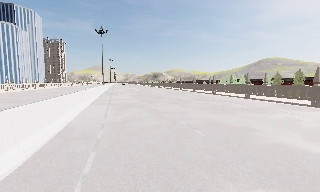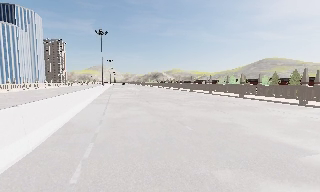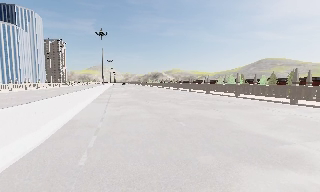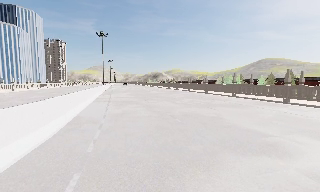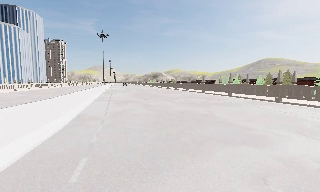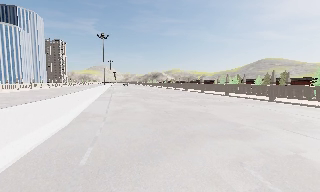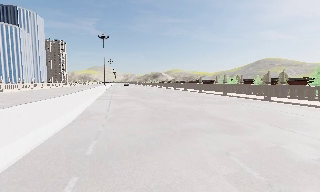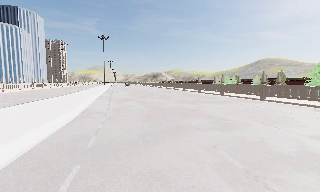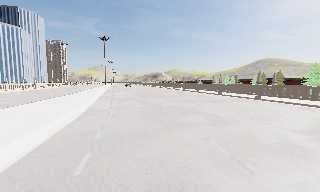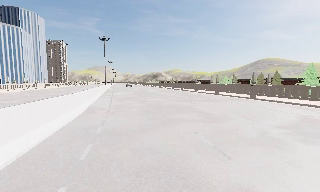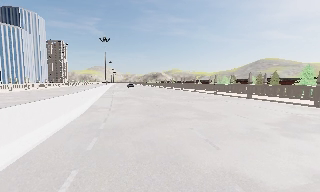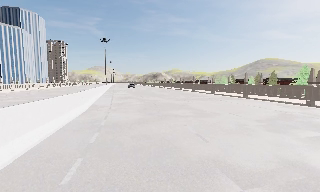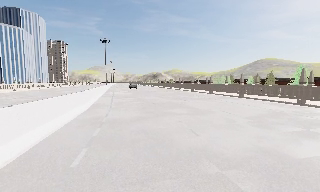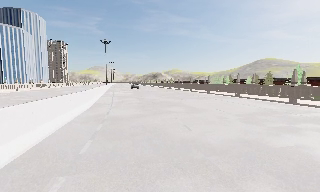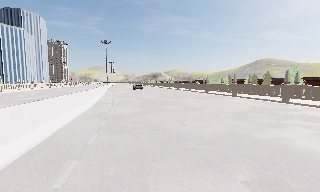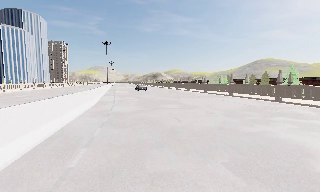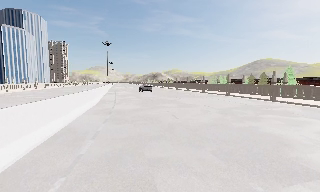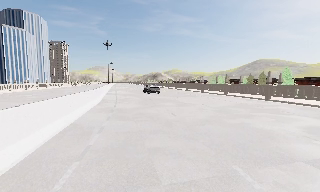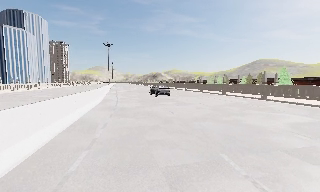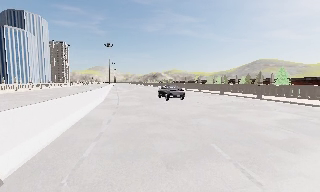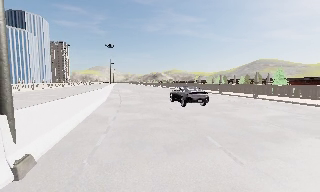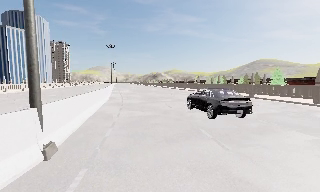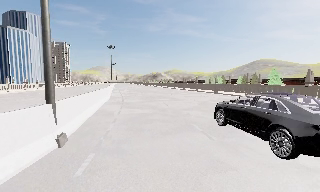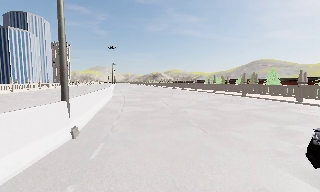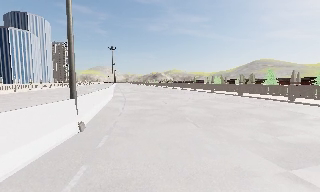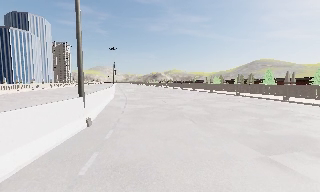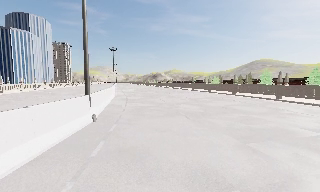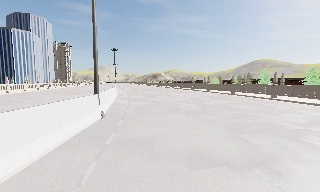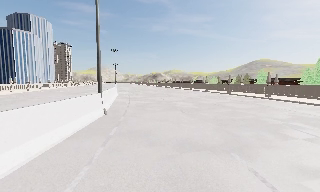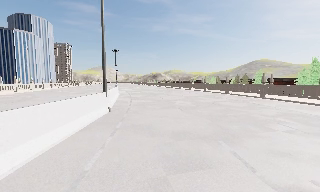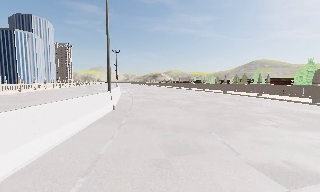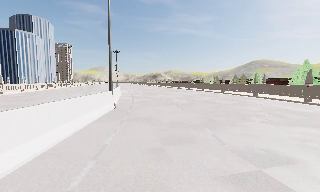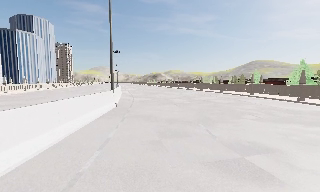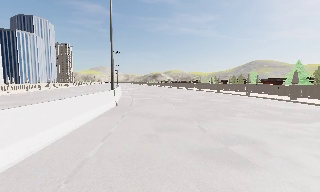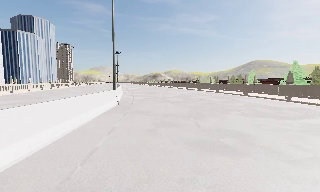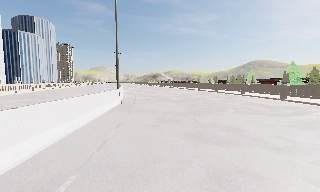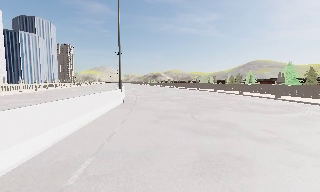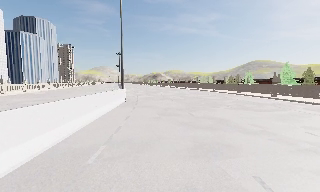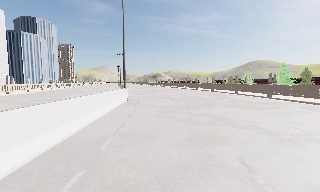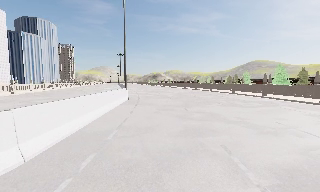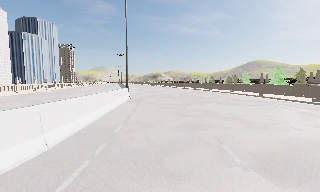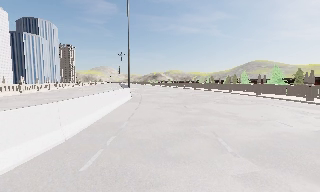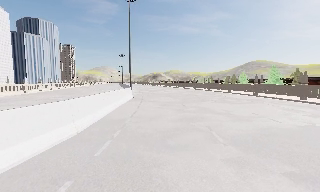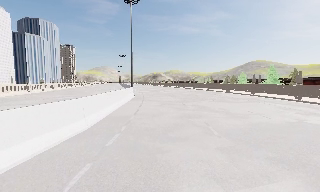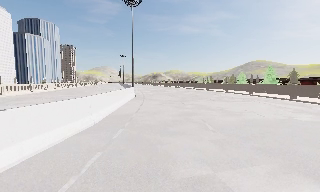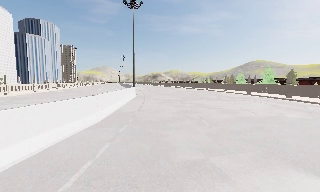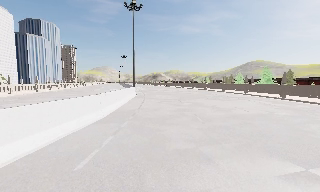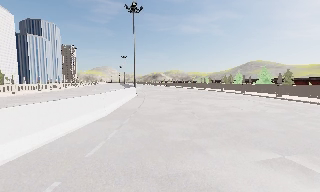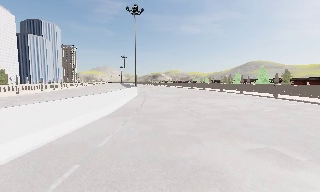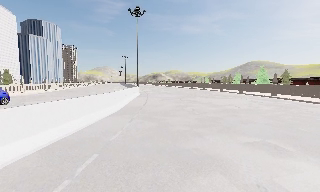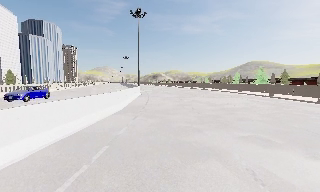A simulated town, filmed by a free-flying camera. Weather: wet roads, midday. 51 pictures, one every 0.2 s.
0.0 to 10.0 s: The camera travels backward, about 35 m, so what stands in front gets smaller.
The film runs backward here.
